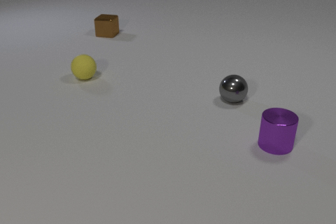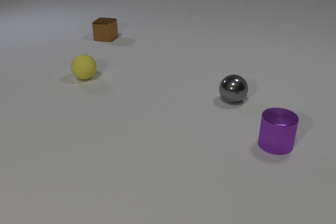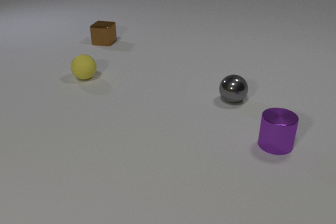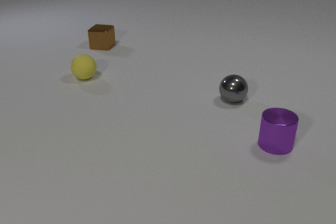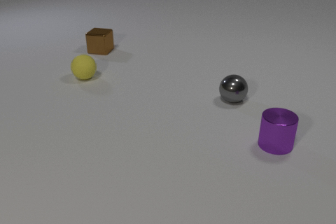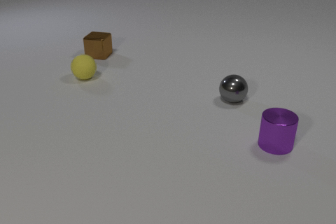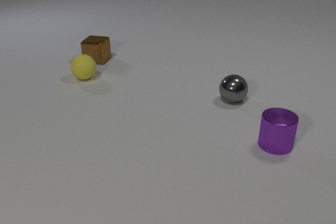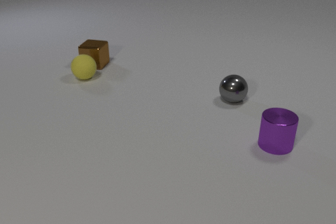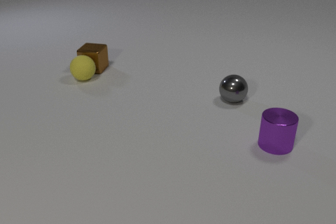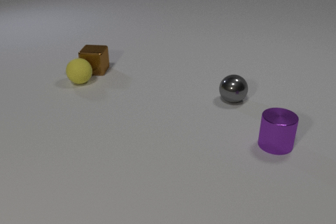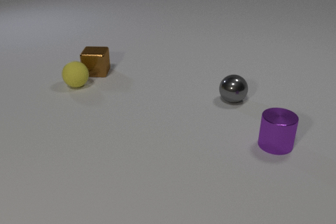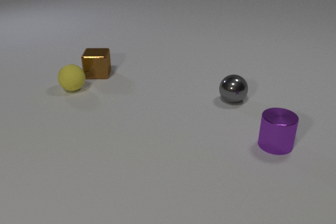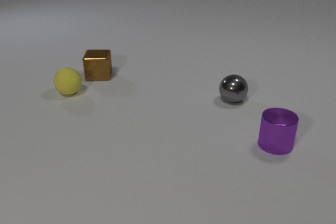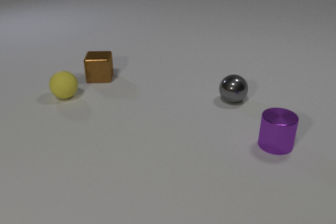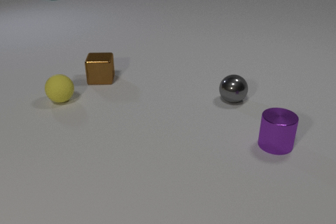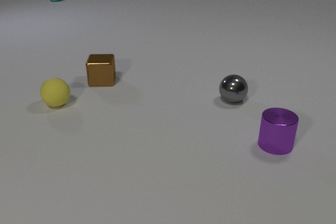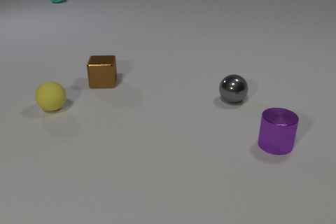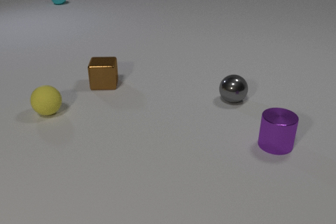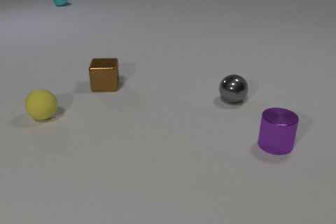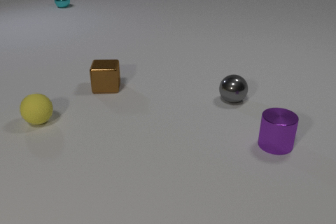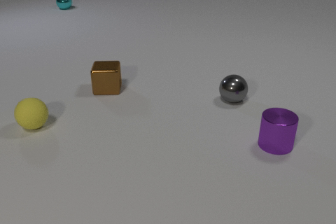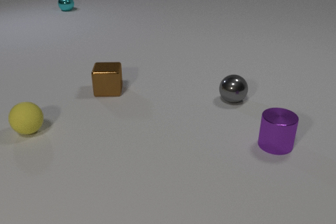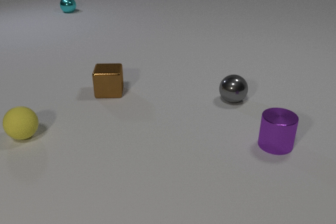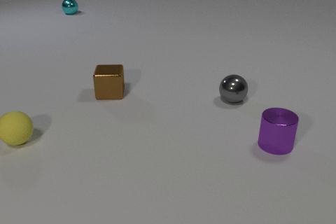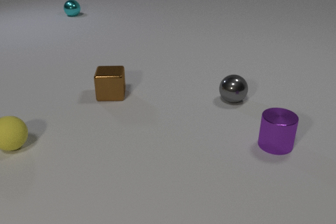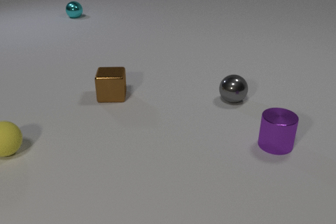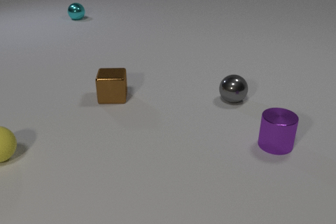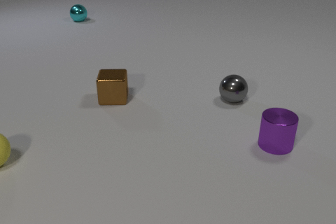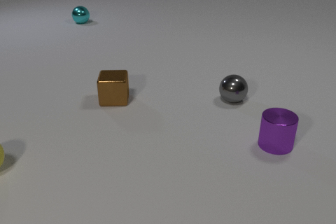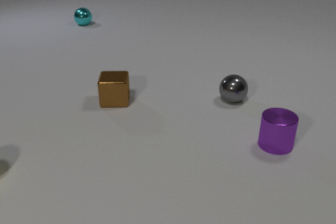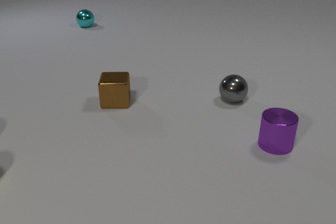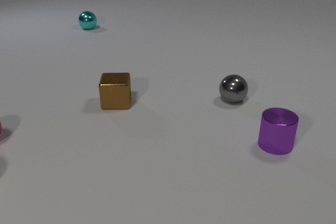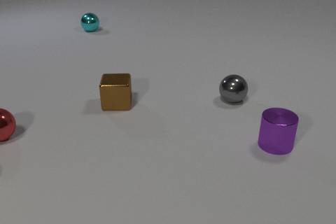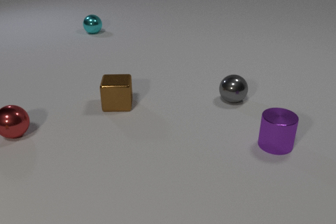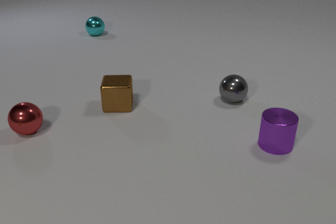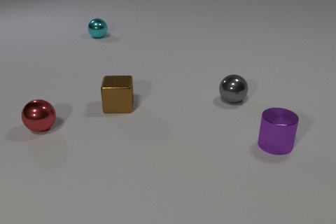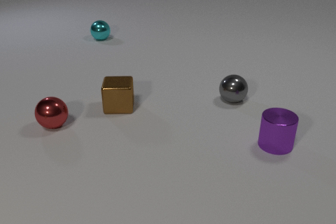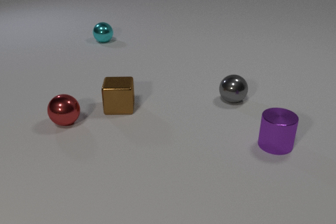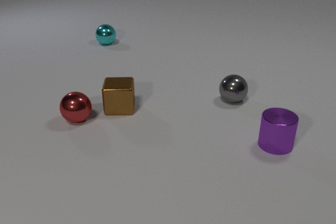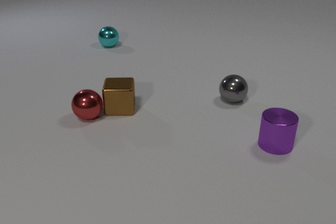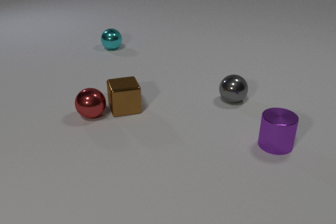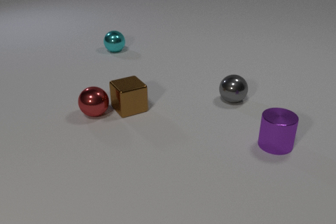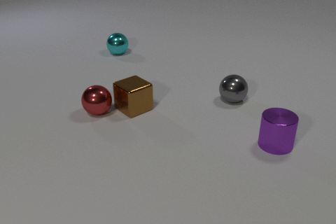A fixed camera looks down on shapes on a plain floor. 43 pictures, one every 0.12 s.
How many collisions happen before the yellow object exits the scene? 1.
What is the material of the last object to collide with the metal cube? metal.
How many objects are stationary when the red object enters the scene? 2.
0.00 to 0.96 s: The brown metal cube slides toward the camera. The brown metal cube and the yellow rubber sphere collide.
0.96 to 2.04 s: The brown metal cube slides toward the camera. The yellow rubber sphere rolls toward the camera and to the left. The cyan metal sphere comes in at the top edge, rolls toward the camera.
2.04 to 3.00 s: The brown metal cube slides toward the camera. The yellow rubber sphere rolls toward the camera and to the left. The cyan metal sphere rolls toward the camera.
3.00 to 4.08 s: The brown metal cube slides toward the camera. The yellow rubber sphere rolls toward the camera and to the left, leaves at the left edge. The red metal sphere comes in at the left edge, rolls to the right. The cyan metal sphere rolls toward the camera.
4.08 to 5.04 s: The brown metal cube slides to the right and toward the camera, spins counterclockwise seen from above by about 30 degrees, its near face sliding to the right. The red metal sphere rolls to the right. The cyan metal sphere rolls toward the camera. The brown metal cube and the red metal sphere collide.
